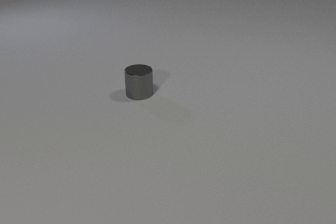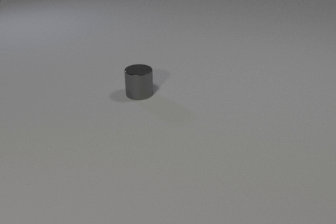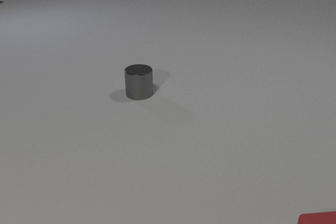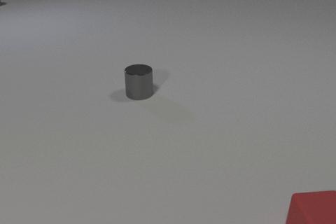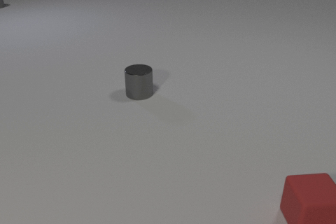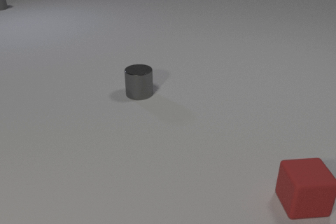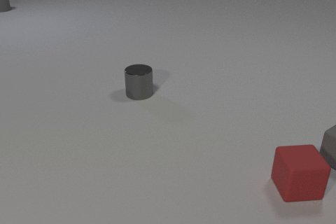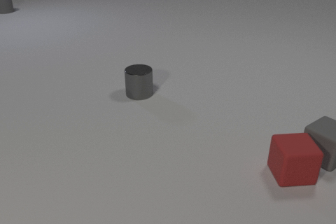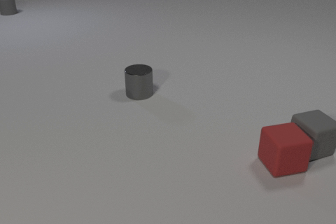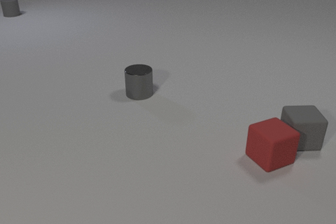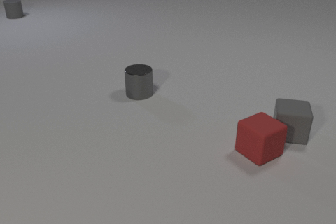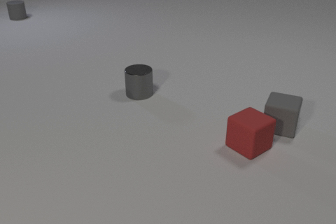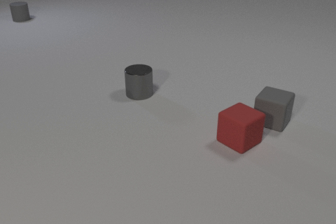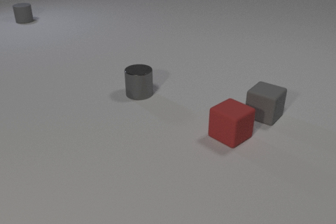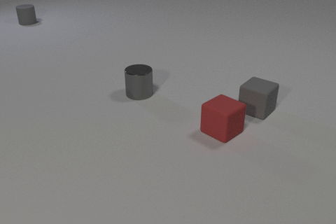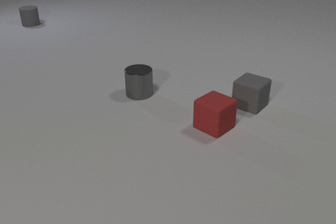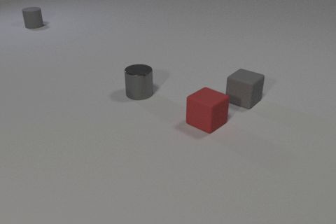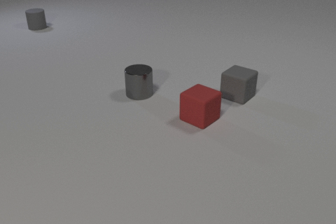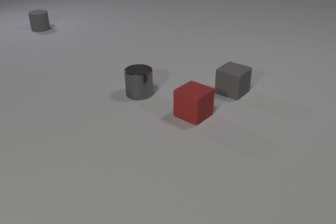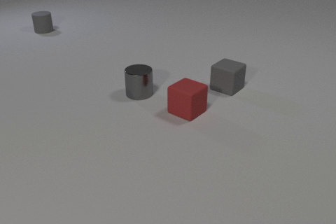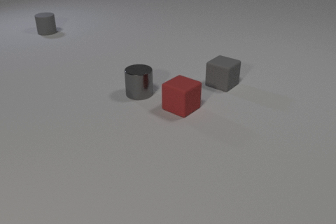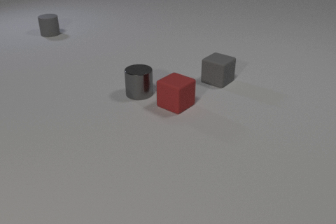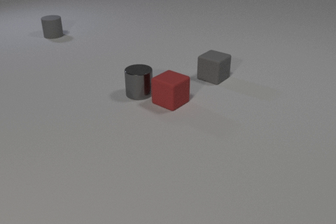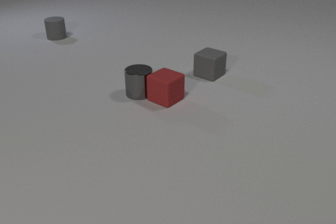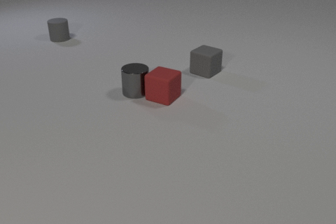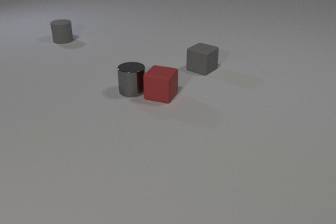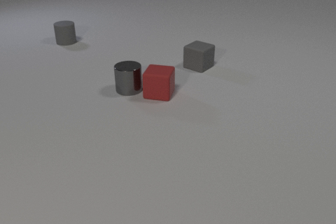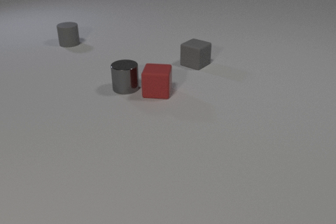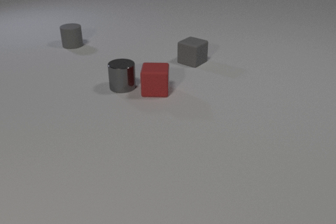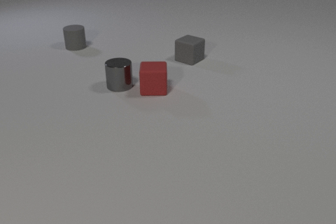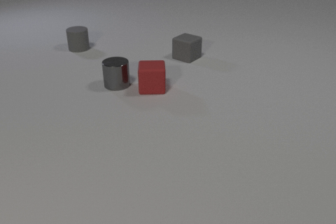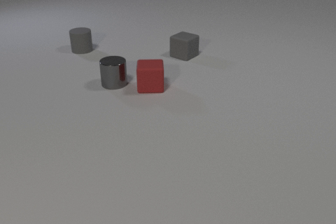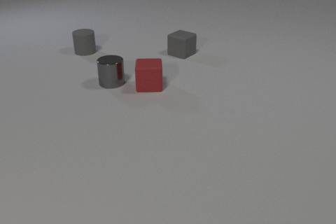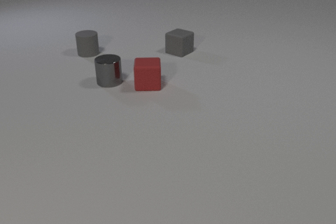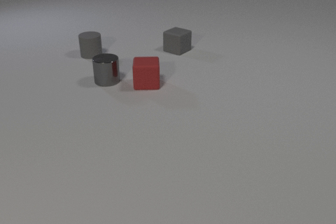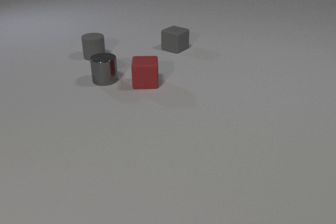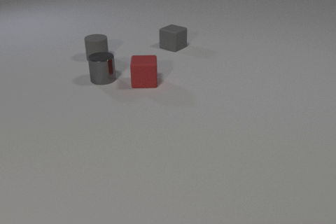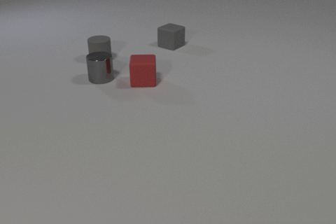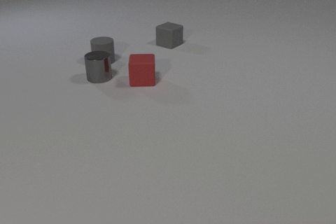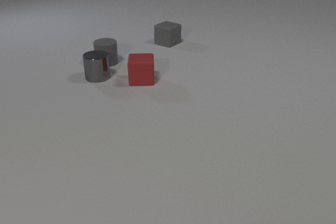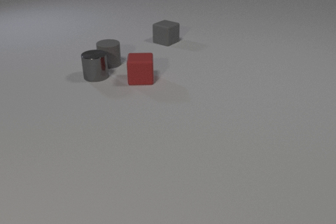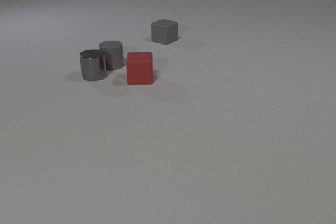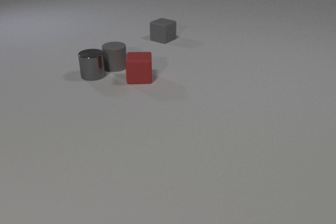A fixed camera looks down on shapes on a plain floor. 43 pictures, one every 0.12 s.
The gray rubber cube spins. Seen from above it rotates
clockwise.
The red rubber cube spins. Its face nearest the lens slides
to the right.
0.00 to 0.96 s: The red rubber cube comes in at the bottom edge, slides away from the camera. The gray rubber cube comes in at the right edge, slides to the left. The gray rubber cylinder comes in at the left edge, slides toward the camera. The red rubber cube and the gray rubber cube collide.
0.96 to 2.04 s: The red rubber cube slides to the left and away from the camera, spins counterclockwise seen from above by about 30 degrees, its near face sliding to the right. The gray rubber cube slides away from the camera and to the left, spins clockwise seen from above by about 60 degrees, its near face sliding to the left. The gray rubber cylinder slides toward the camera and to the right.
2.04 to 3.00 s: The red rubber cube slides away from the camera and to the left. The gray rubber cube slides away from the camera and to the left. The gray metal cylinder slides to the left and away from the camera. The gray rubber cylinder slides toward the camera and to the right. The red rubber cube and the gray metal cylinder collide.
3.00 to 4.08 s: The red rubber cube slides away from the camera and to the left, spins so that its near face slides to the right, counterclockwise seen from above. The gray rubber cube slides away from the camera and to the left. The gray metal cylinder slides away from the camera and to the left. The gray rubber cylinder slides toward the camera and to the right.
4.08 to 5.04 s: The red rubber cube slides away from the camera and to the left. The gray rubber cube slides away from the camera and to the left. The gray metal cylinder slides away from the camera and to the left. The gray rubber cylinder slides toward the camera and to the right.
What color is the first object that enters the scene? red.
What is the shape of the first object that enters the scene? cube.
What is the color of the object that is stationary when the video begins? gray.
